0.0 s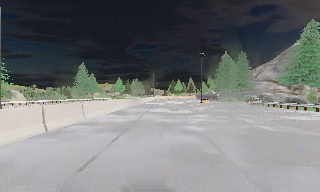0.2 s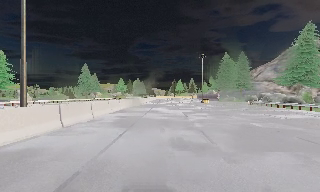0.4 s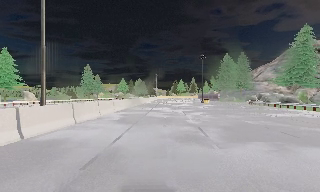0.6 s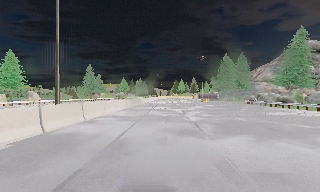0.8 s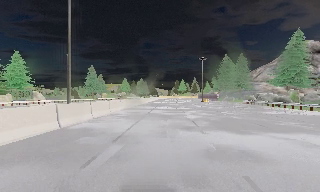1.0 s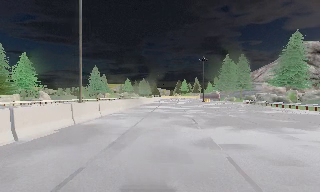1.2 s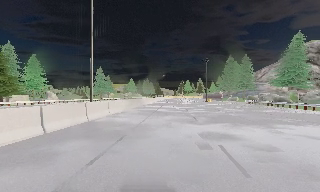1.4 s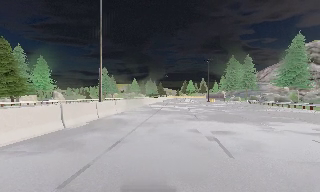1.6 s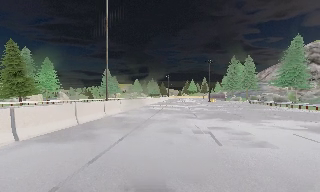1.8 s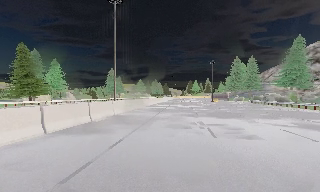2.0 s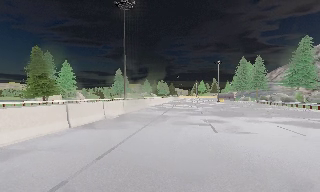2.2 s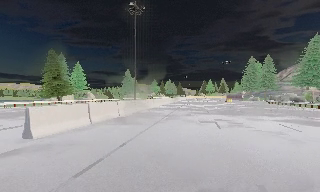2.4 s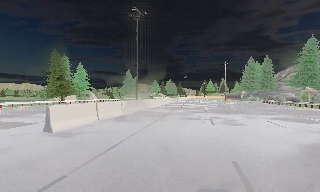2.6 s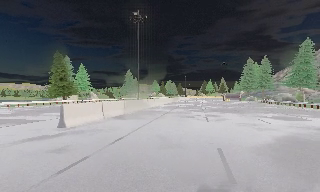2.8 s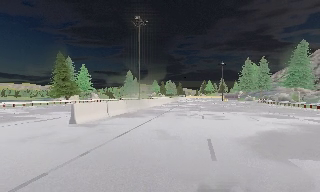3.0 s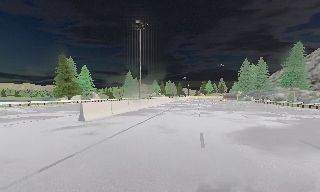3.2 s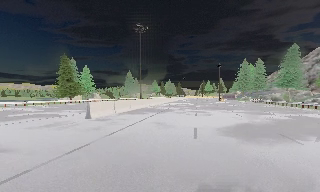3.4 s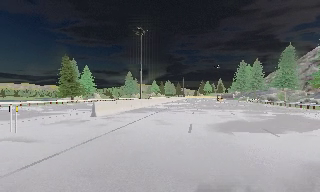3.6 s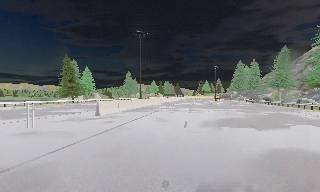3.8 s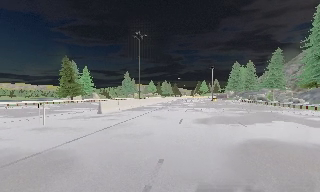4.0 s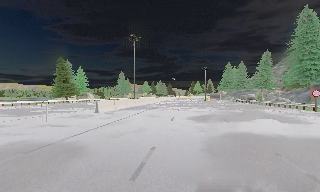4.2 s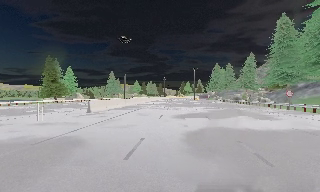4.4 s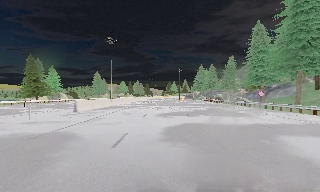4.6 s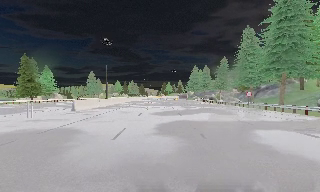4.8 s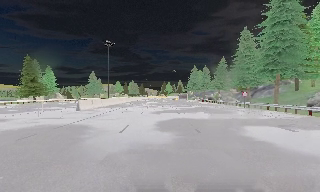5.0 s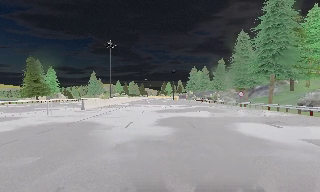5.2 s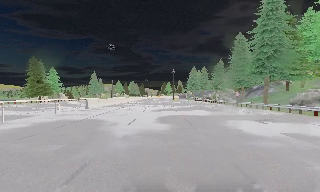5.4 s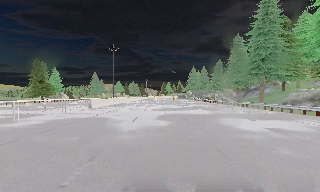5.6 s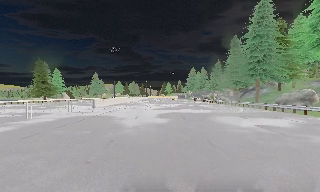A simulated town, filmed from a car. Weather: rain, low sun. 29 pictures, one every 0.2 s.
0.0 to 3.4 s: The scene slides to the right, as the camera pans about 10 degrees to its left. It travels backward, about 18 m, so what stands in front gets smaller.
3.4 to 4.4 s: The camera pans to its right, which is clockwise from overhead, by about 10 degrees. It travels backward, about 5 m, so what stands in front gets smaller.
4.4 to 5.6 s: The camera travels backward, about 6 m, so what stands in front gets smaller.
The film runs backward here.
